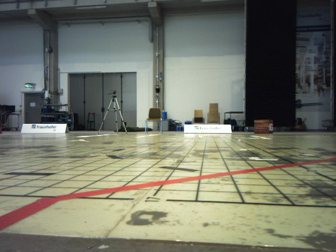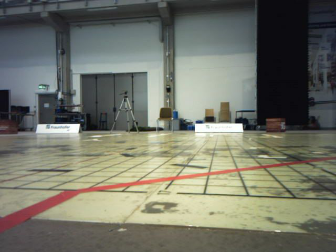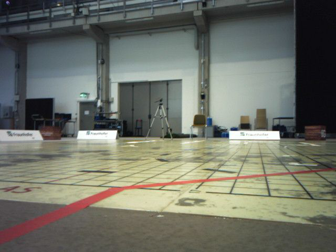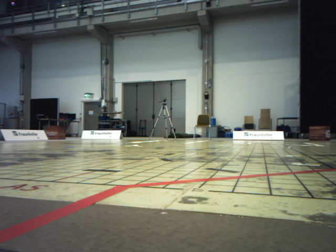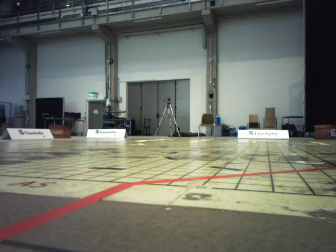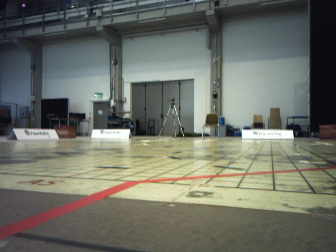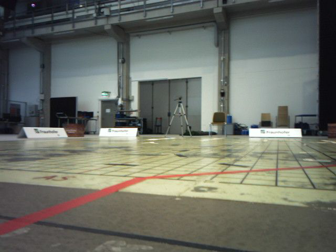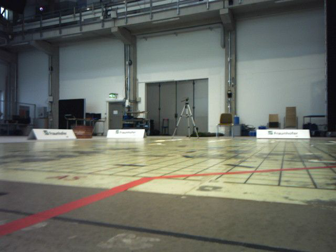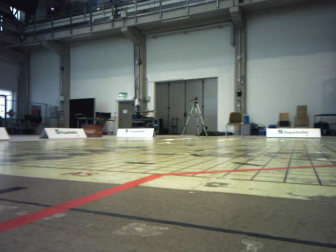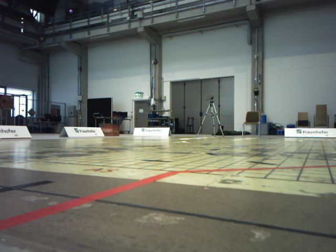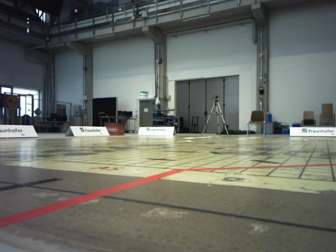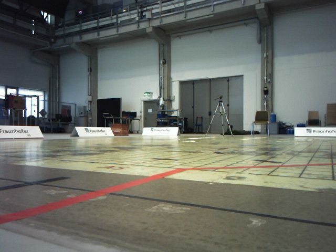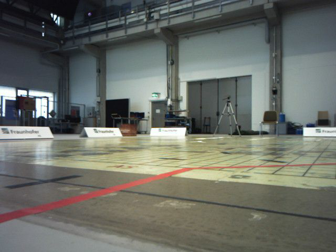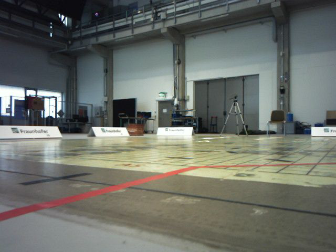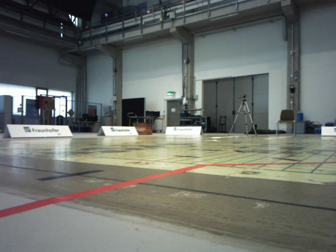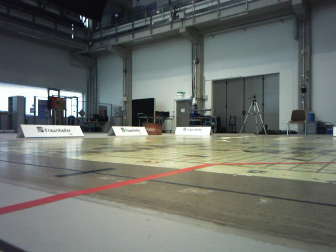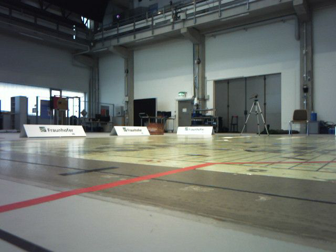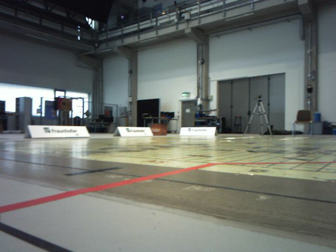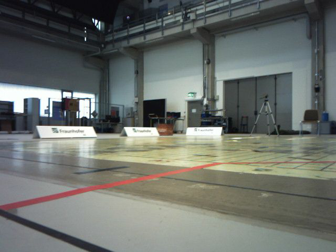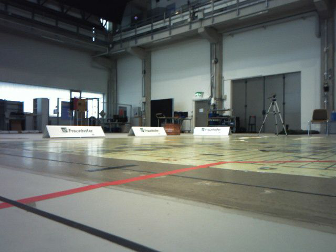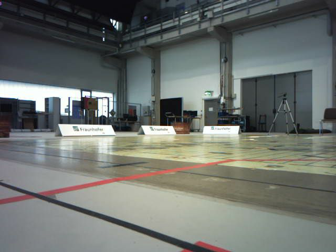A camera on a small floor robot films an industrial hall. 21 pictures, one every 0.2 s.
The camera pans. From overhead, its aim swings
counterclockwise.
The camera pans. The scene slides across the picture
to the right.
0.0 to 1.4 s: The camera pans to its left, which is counterclockwise from overhead, by about 15 degrees. It travels backward, about 0.3 m, so what stands in front gets smaller.
1.4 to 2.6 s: The camera travels backward, about 0.2 m, so what stands in front gets smaller.
2.6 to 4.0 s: The camera swings to its left by about 10 degrees, and the scene slides to the right. It travels backward, about 0.3 m, so what stands in front gets smaller.
The film runs backward here.
